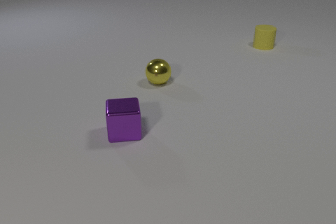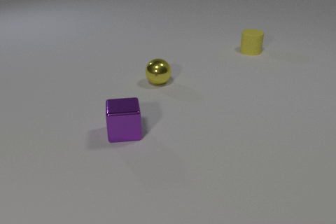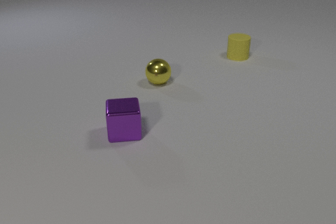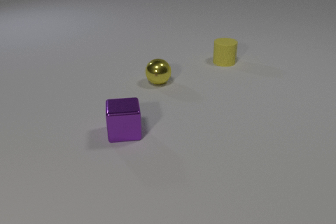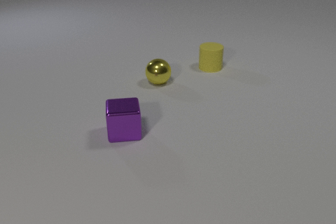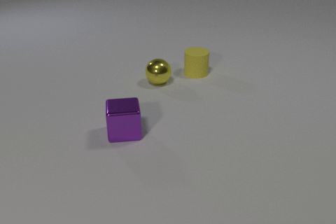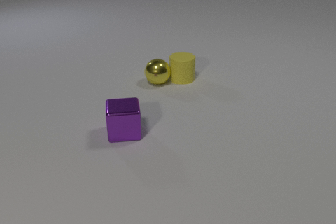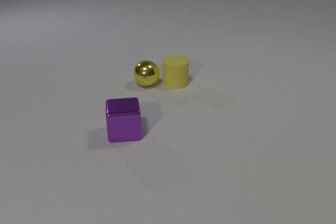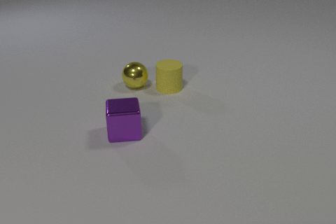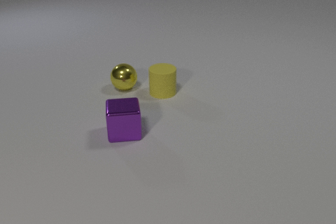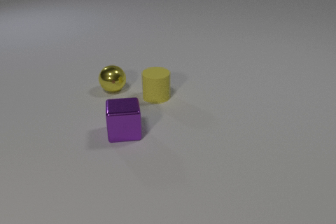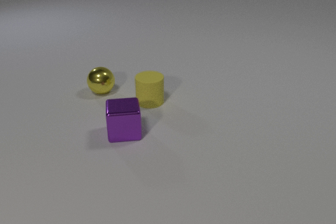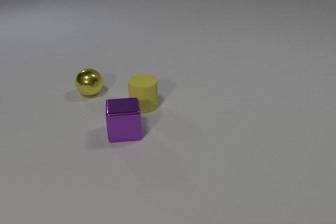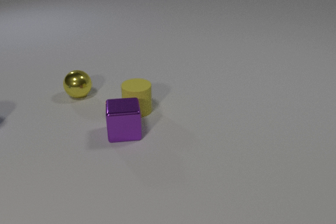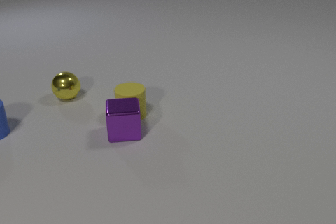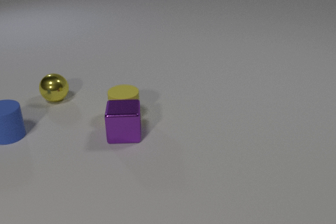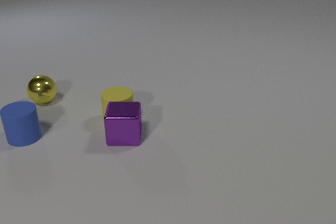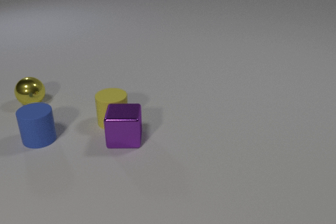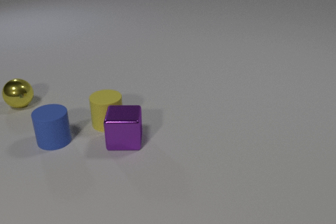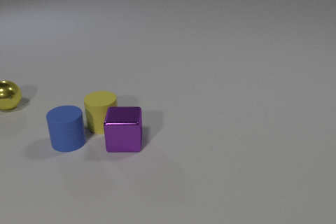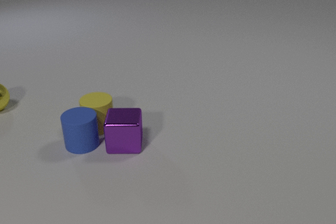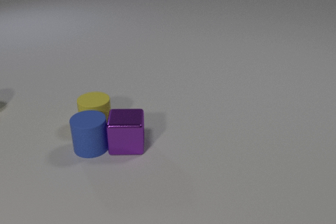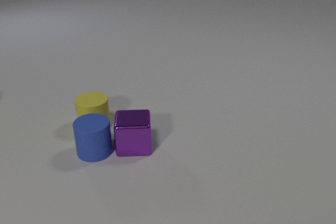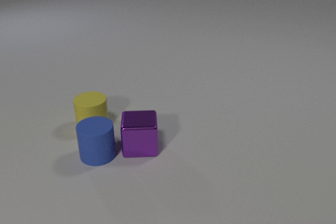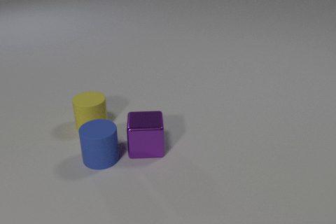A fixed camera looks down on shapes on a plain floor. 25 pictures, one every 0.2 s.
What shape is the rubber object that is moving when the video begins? cylinder.
Are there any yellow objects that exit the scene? yes.
How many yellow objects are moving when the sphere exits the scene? 1.
0.0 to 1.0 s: The yellow rubber cylinder slides toward the camera and to the left.
1.0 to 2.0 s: The yellow rubber cylinder slides toward the camera and to the left. The yellow metal sphere rolls to the left. The yellow rubber cylinder and the yellow metal sphere collide.
2.0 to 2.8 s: The yellow rubber cylinder slides toward the camera and to the left. The yellow metal sphere rolls to the left. The blue rubber cylinder comes in at the left edge, slides to the right.
2.8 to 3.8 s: The yellow rubber cylinder slides to the left and toward the camera. The yellow metal sphere rolls to the left. The purple metal cube slides toward the camera. The blue rubber cylinder slides to the right and toward the camera. The yellow rubber cylinder and the purple metal cube collide.
3.8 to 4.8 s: The yellow rubber cylinder slides to the left. The yellow metal sphere rolls to the left, leaves at the left edge. The purple metal cube slides to the right and toward the camera. The blue rubber cylinder slides toward the camera and to the right. The yellow rubber cylinder and the blue rubber cylinder collide. The purple metal cube and the blue rubber cylinder collide.
